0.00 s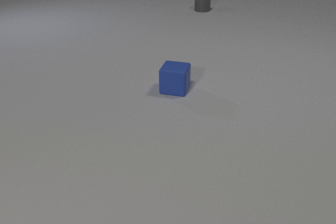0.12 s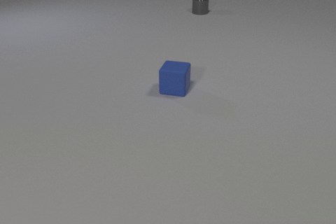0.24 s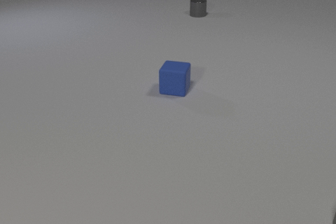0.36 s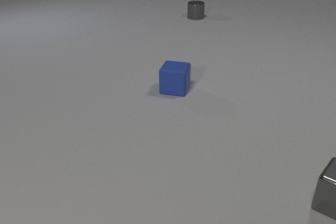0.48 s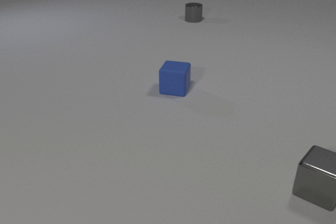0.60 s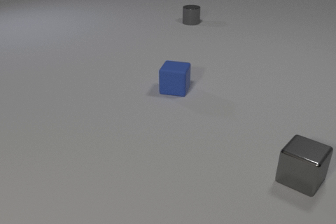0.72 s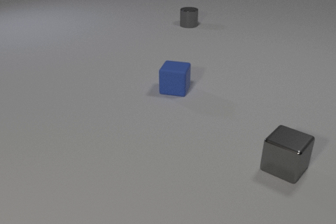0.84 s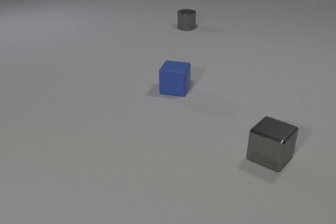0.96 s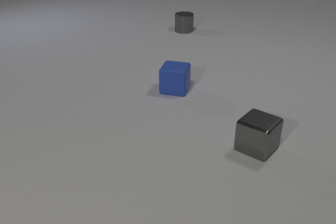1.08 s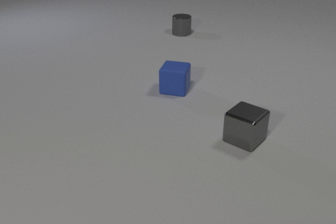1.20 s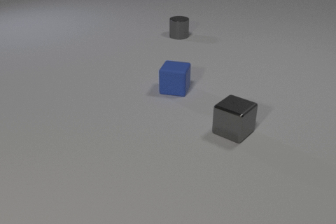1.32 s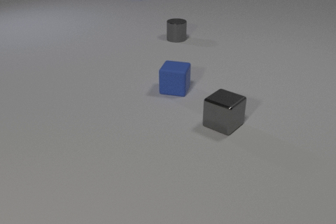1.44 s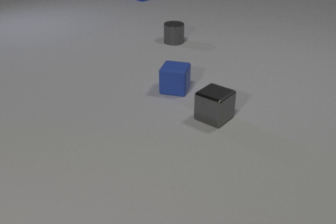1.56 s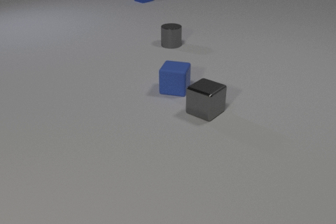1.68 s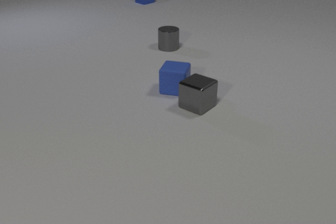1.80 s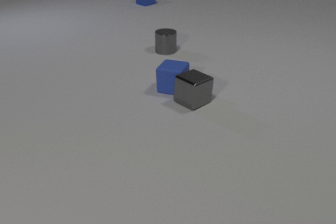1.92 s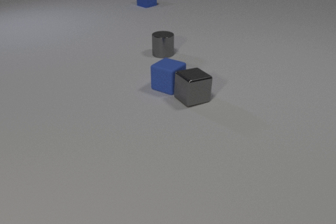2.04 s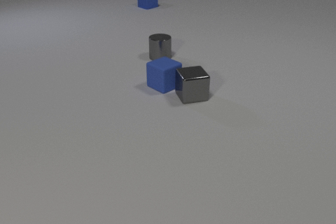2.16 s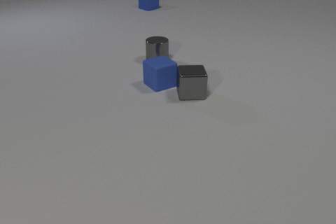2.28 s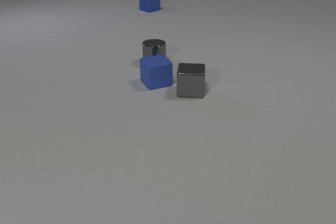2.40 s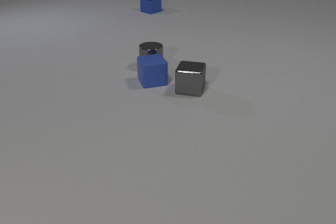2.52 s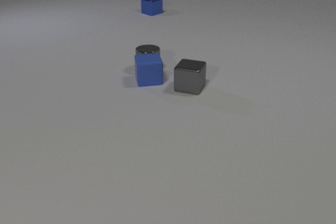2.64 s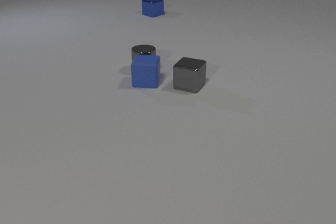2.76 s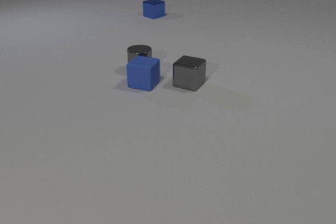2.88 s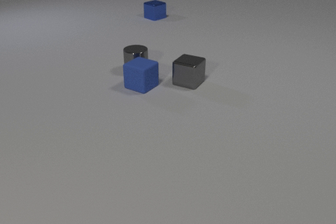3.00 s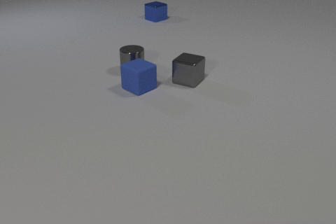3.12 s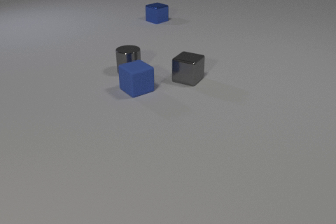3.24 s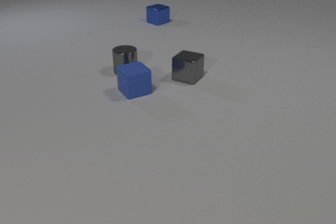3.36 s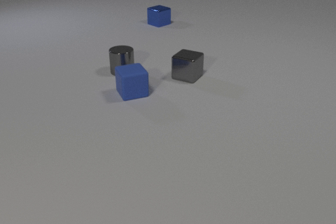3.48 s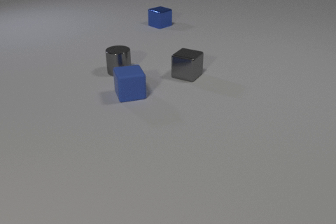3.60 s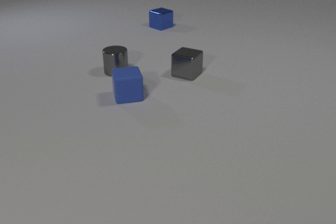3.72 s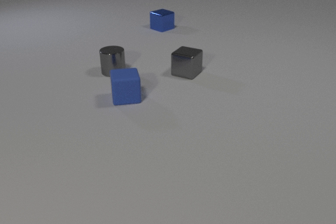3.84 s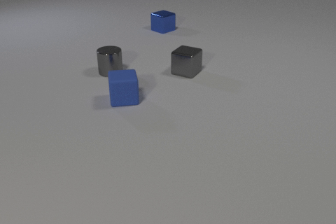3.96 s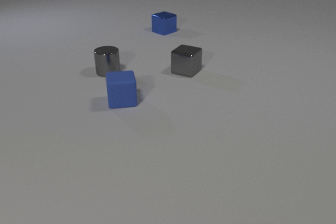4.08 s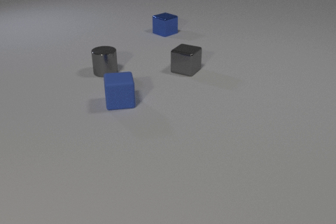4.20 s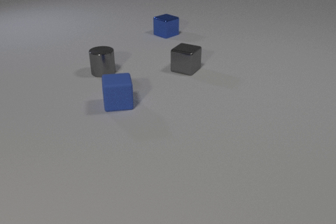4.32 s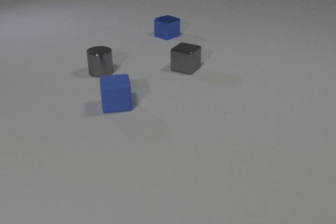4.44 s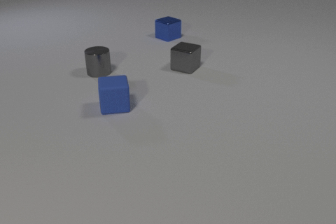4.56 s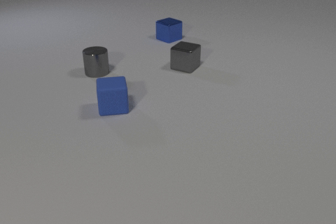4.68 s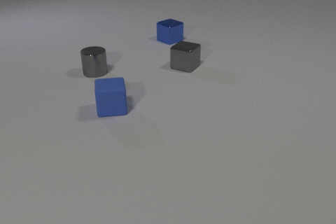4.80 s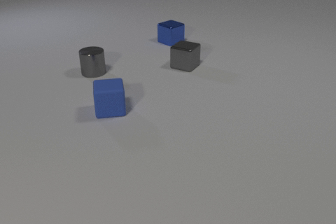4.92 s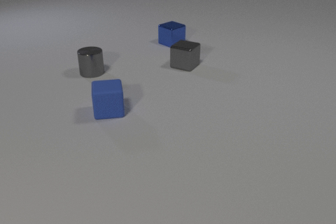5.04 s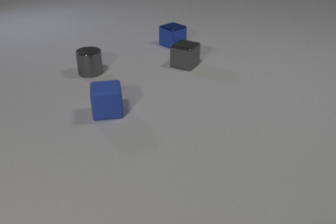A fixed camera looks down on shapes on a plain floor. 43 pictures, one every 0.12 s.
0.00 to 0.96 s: The gray metal cube comes in at the right edge, slides to the left and away from the camera. The gray metal cylinder slides toward the camera.
0.96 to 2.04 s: The gray metal cube slides away from the camera and to the left, spins so that its near face slides to the left, clockwise seen from above. The blue rubber cube slides to the left and away from the camera, spins clockwise seen from above by about 30 degrees, its near face sliding to the left. The gray metal cylinder slides toward the camera. The blue metal cube comes in at the top edge, slides toward the camera. The gray metal cube and the blue rubber cube collide.
2.04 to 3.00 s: The gray metal cube slides away from the camera, spins clockwise seen from above by about 45 degrees, its near face sliding to the left. The blue rubber cube slides to the left, spins so that its near face slides to the left, clockwise seen from above. The gray metal cylinder slides toward the camera and to the left. The blue metal cube slides toward the camera. The blue rubber cube and the gray metal cylinder collide.
3.00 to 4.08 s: The gray metal cube slides away from the camera. The blue rubber cube slides toward the camera and to the left, spins clockwise seen from above by about 30 degrees, its near face sliding to the left. The gray metal cylinder slides to the left. The blue metal cube slides toward the camera.
4.08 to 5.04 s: The gray metal cube slides away from the camera. The blue rubber cube slides toward the camera and to the left. The gray metal cylinder slides to the left. The blue metal cube slides toward the camera.
How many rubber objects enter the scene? 0.
What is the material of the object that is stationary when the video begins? rubber.
Are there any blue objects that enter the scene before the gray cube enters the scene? no.
